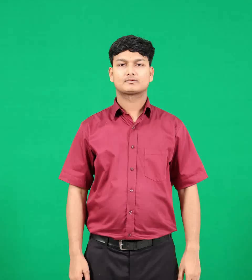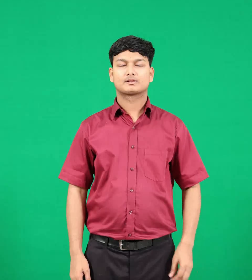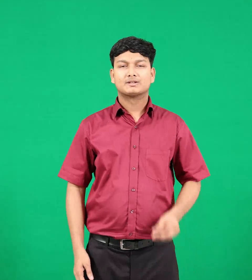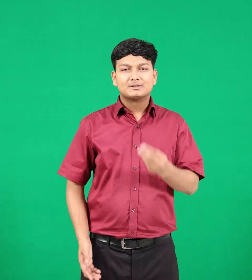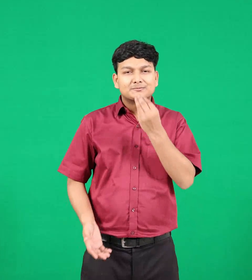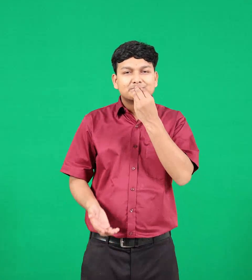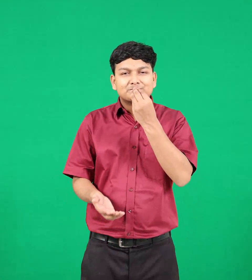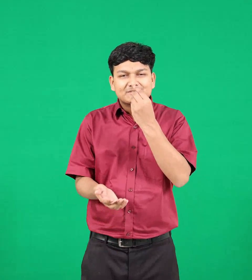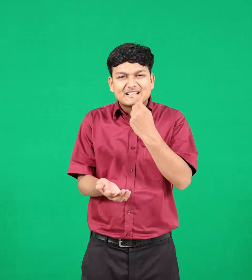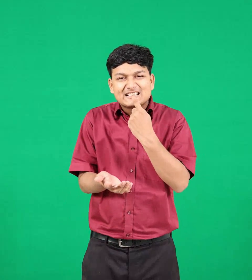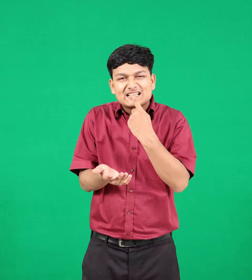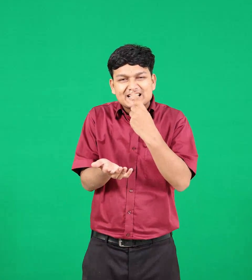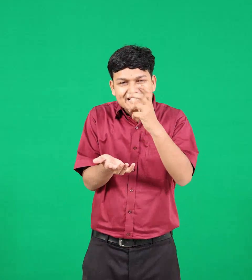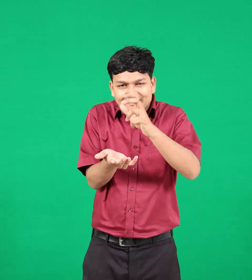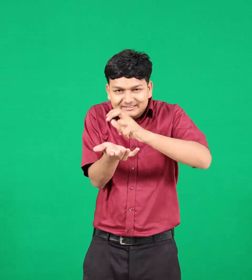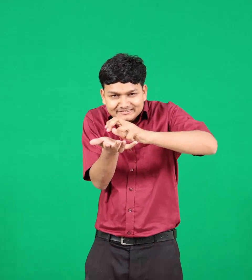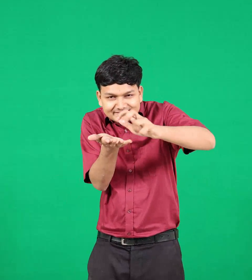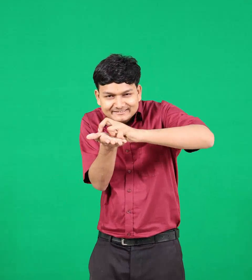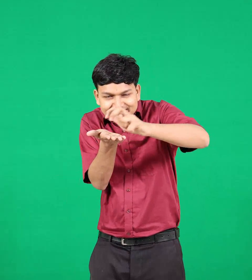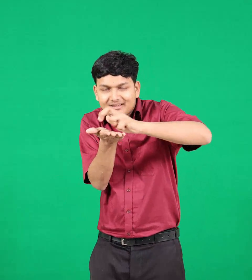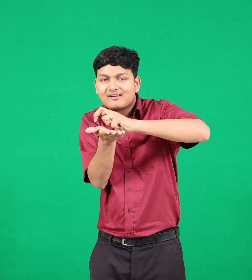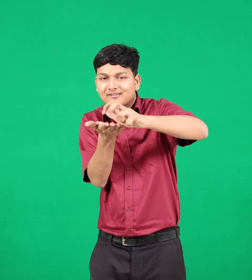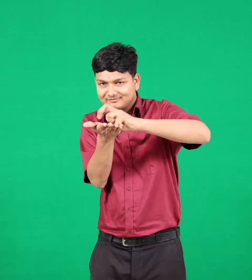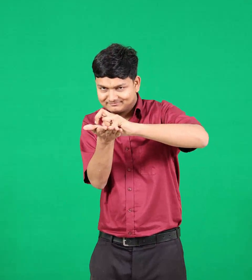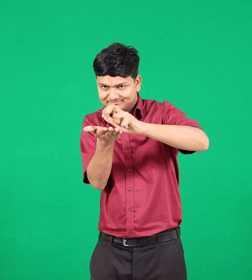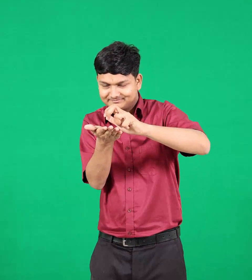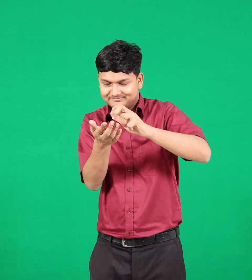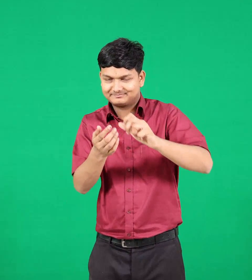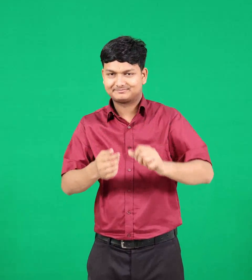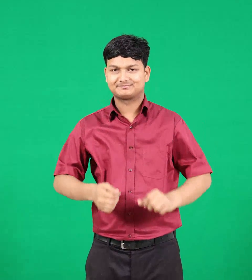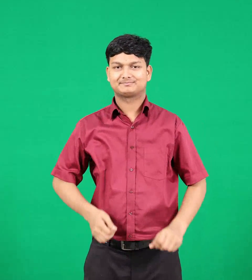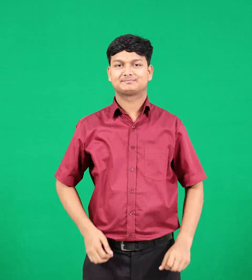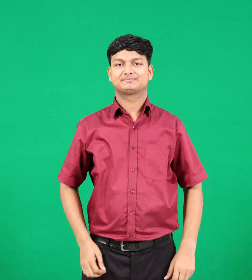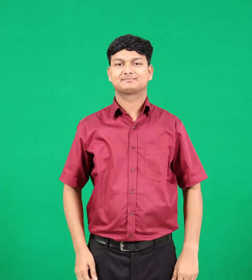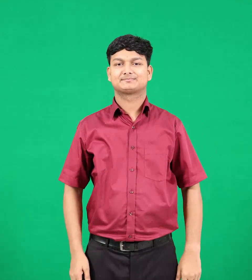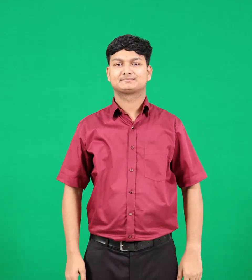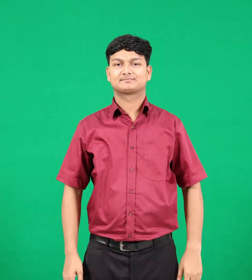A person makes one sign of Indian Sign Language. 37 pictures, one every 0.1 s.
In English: cheese
